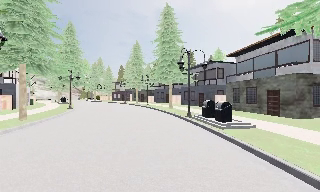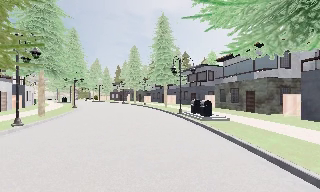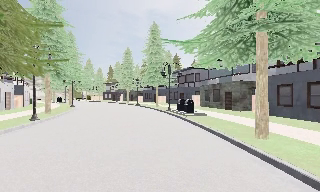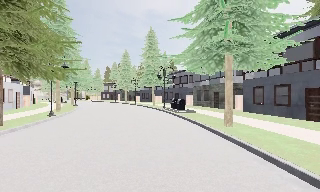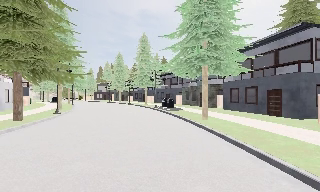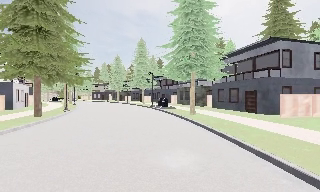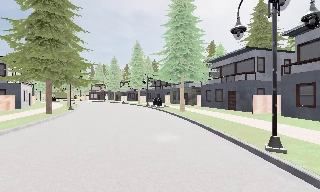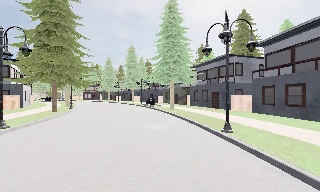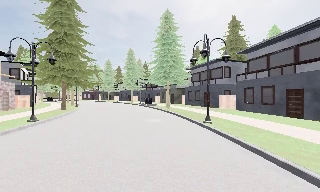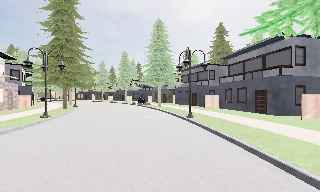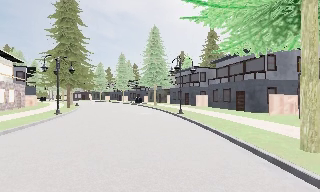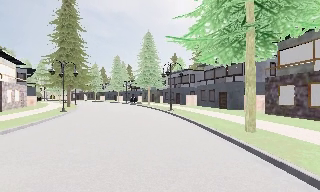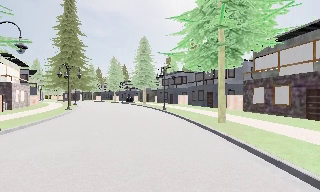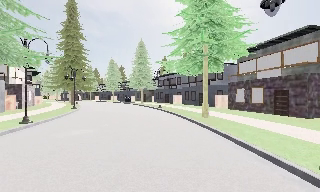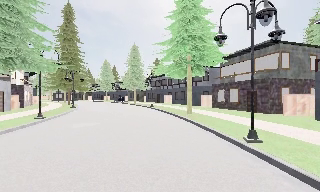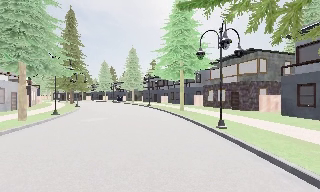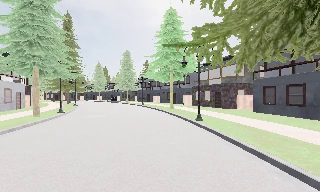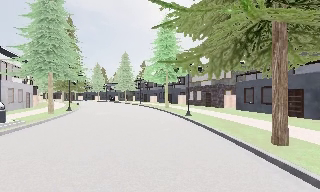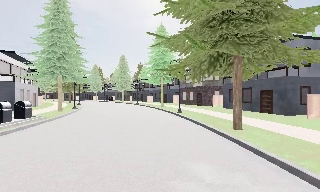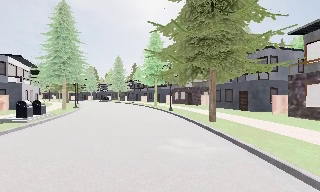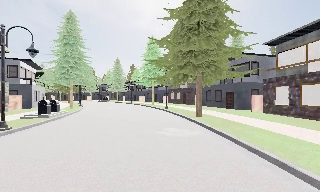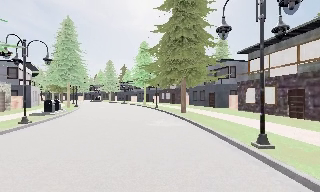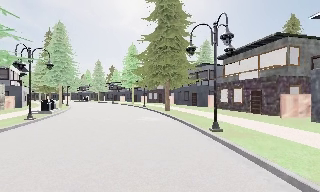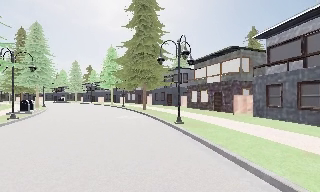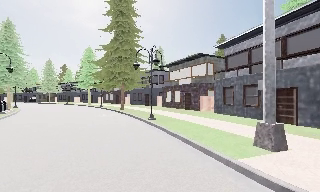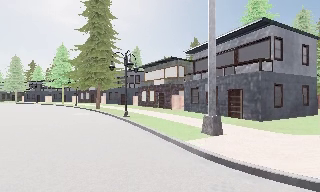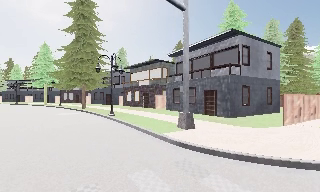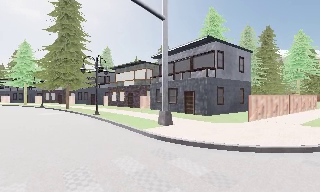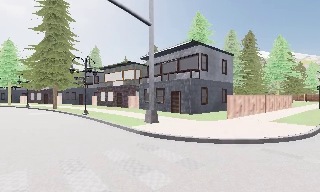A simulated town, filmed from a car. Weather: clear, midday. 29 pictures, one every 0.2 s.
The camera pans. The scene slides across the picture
to the left.
The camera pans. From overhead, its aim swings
clockwise.
0.0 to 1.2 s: The scene slides to the left, as the camera pans about 10 degrees to its right. It travels backward, about 13 m, so what stands in front gets smaller.
1.2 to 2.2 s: The camera travels backward, about 11 m, so what stands in front gets smaller.
2.2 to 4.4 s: The camera pans to its right, which is clockwise from overhead, by about 25 degrees. It travels backward, about 25 m, so what stands in front gets smaller.
4.4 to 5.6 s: The camera swings to its right by about 35 degrees, and the scene slides to the left. It travels backward, about 7 m. It loses speed.
The film runs backward here.
